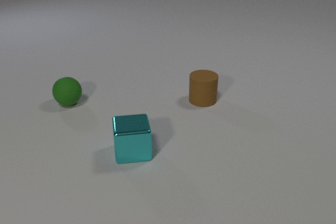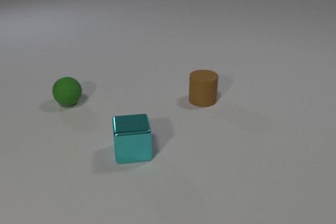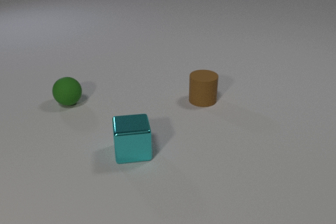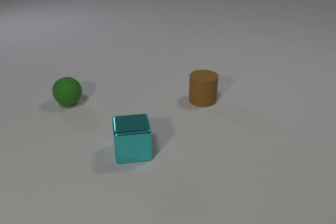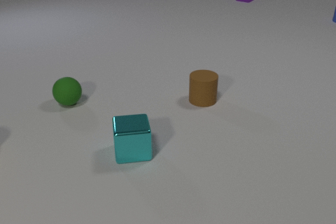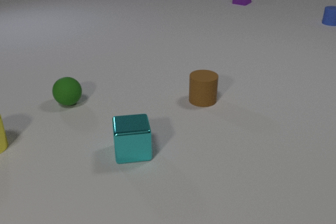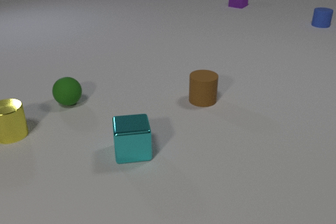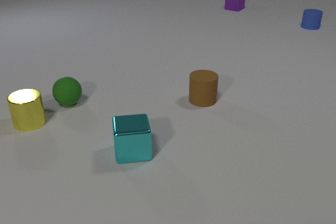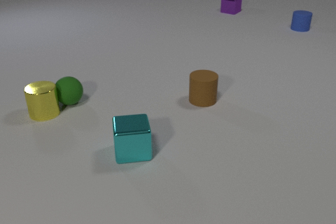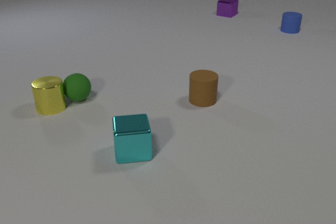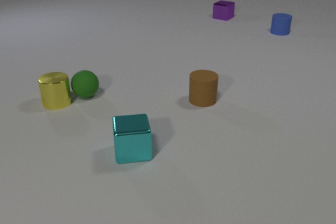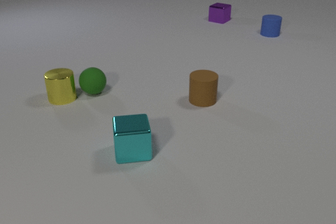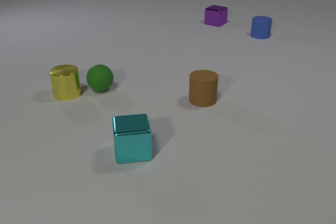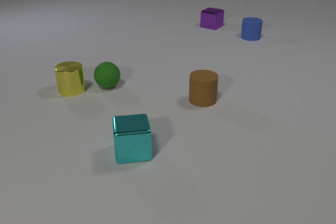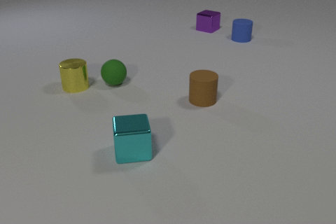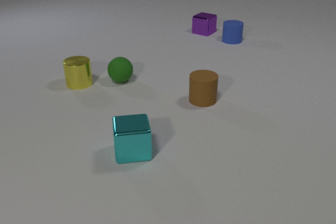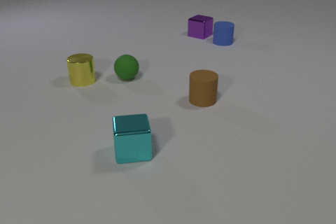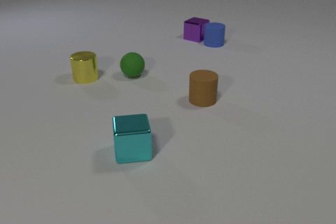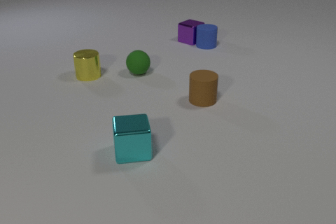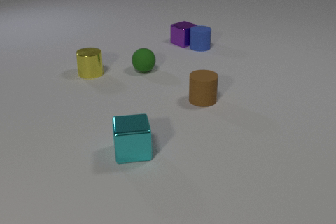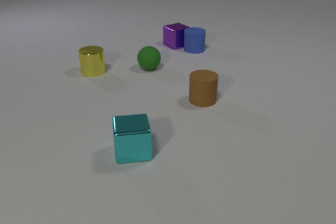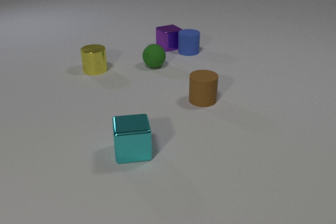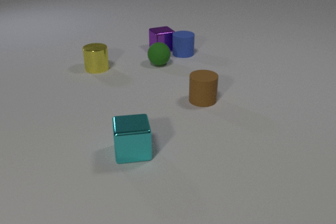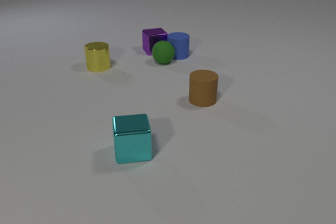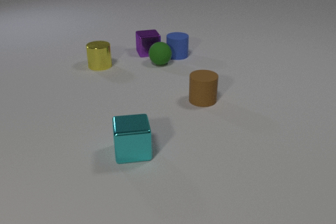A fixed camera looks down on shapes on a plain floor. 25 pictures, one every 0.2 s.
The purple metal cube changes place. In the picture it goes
toward the camera.
0.0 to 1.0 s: The yellow metal cylinder comes in at the left edge. The purple metal cube comes in at the top edge, slides toward the camera. The blue rubber cylinder comes in at the right edge, slides toward the camera and to the left.
1.0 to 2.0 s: The yellow metal cylinder slides to the right and away from the camera. The green rubber sphere rolls to the right and away from the camera. The purple metal cube slides toward the camera. The blue rubber cylinder slides to the left and toward the camera. The yellow metal cylinder and the green rubber sphere collide.
2.0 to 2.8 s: The yellow metal cylinder slides away from the camera and to the right. The green rubber sphere rolls to the right and away from the camera. The purple metal cube slides toward the camera. The blue rubber cylinder slides to the left and toward the camera.
2.8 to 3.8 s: The yellow metal cylinder slides away from the camera and to the right. The green rubber sphere rolls to the right and away from the camera. The purple metal cube slides toward the camera and to the left. The blue rubber cylinder slides to the left and toward the camera. The purple metal cube and the blue rubber cylinder collide.
3.8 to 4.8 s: The yellow metal cylinder slides away from the camera and to the right. The green rubber sphere rolls away from the camera and to the right. The purple metal cube slides to the left and toward the camera, spins clockwise seen from above by about 30 degrees, its near face sliding to the left. The blue rubber cylinder slides toward the camera and to the left. The green rubber sphere and the blue rubber cylinder collide.
What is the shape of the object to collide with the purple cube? cylinder.
How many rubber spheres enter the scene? 0.
Are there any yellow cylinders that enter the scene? yes.
